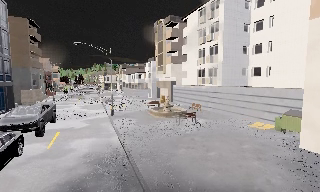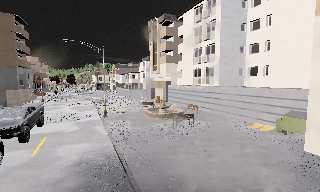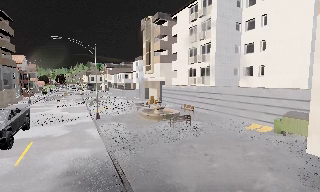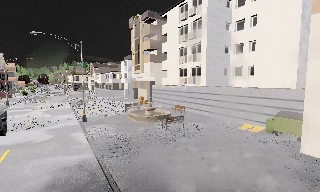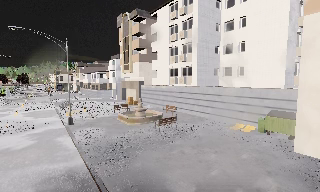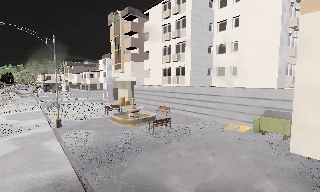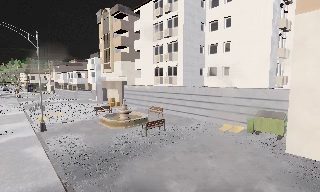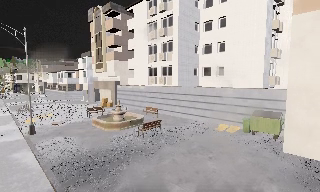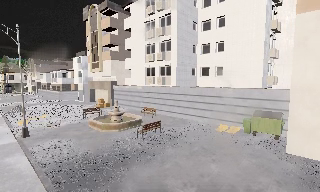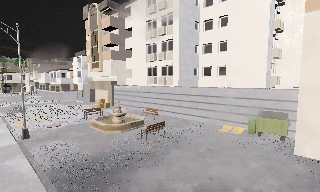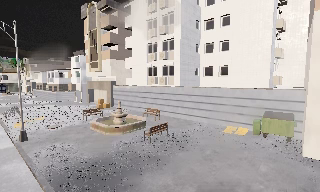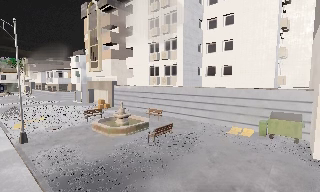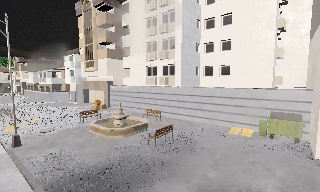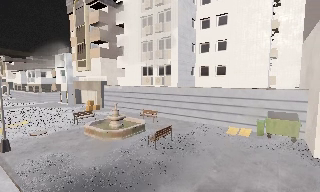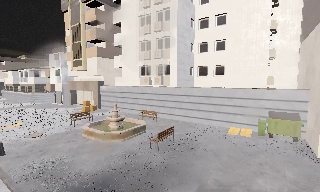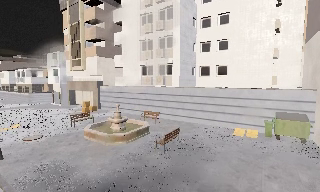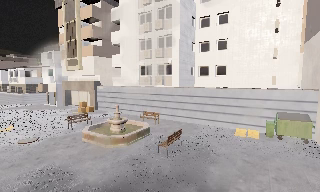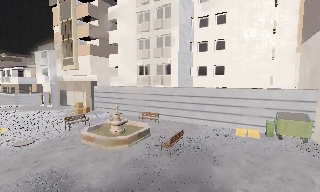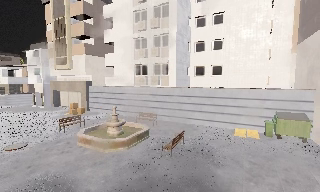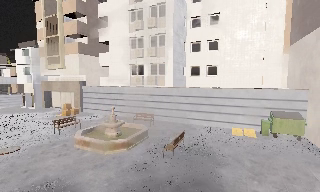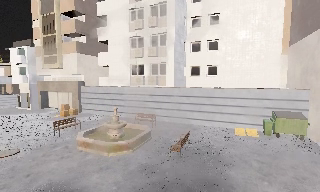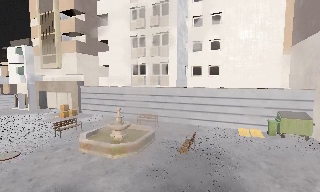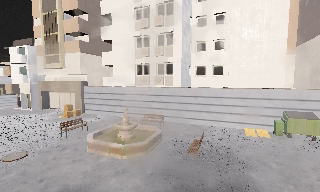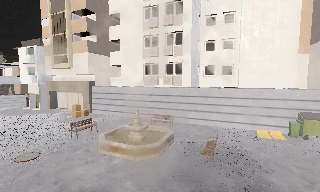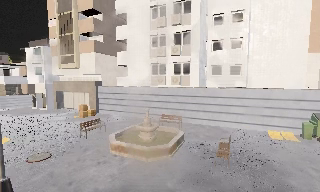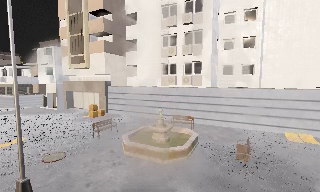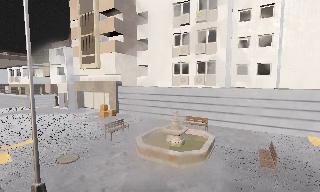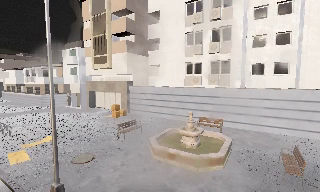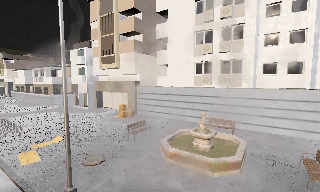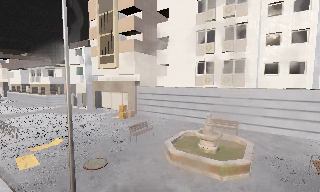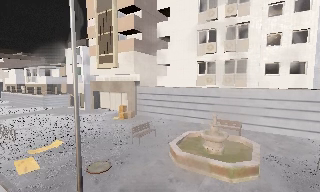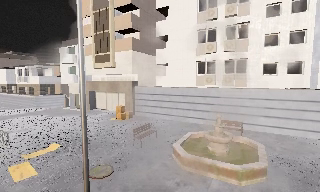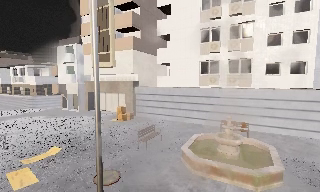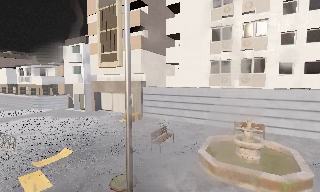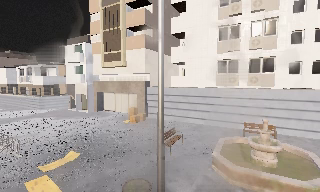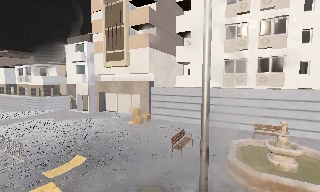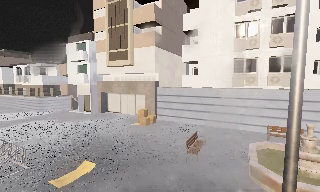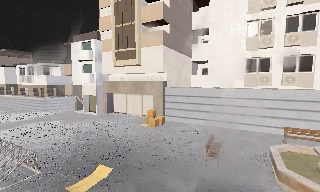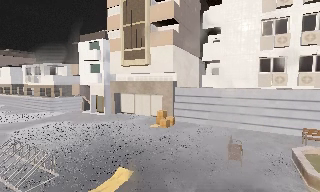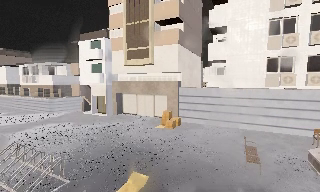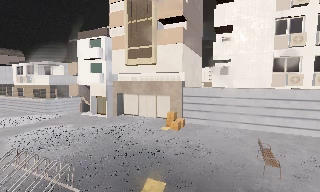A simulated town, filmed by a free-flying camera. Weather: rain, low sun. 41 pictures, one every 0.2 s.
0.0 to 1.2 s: The camera pans to its right, which is clockwise from overhead, by about 20 degrees. It travels forward and to its left, about 3.5 m, so what stands in front looms larger.
1.2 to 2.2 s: The camera travels to its left and forward, about 2 m.
2.2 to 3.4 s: The camera pans to its right, which is clockwise from overhead, by about 10 degrees. It travels to its left and forward, about 3 m.
3.4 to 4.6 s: The camera travels to its left, about 3 m, so close, fixed things drift to the right.
4.6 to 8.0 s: The camera travels to its left and forward, about 11 m, so close, fixed things drift to the right. It gains speed.
The film runs forward here.
